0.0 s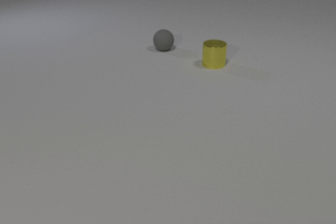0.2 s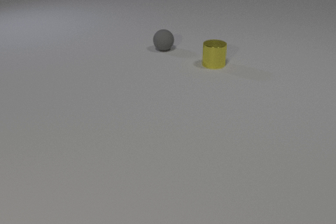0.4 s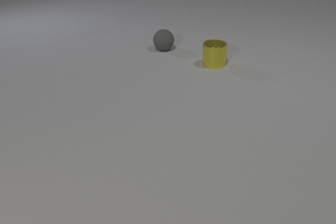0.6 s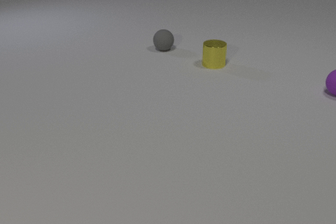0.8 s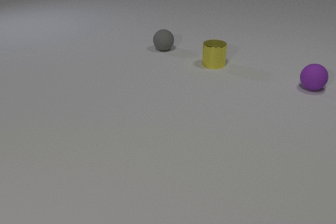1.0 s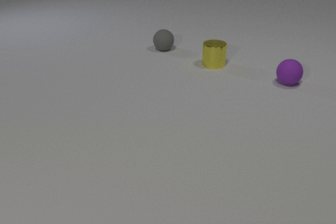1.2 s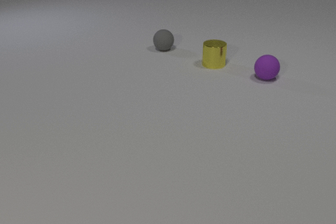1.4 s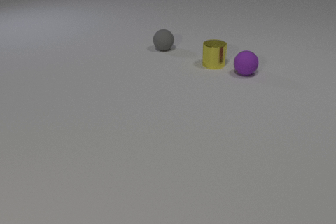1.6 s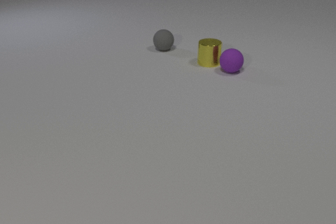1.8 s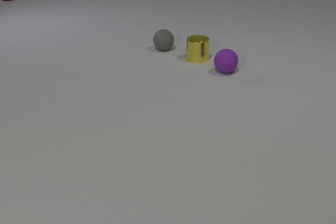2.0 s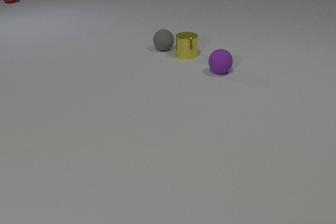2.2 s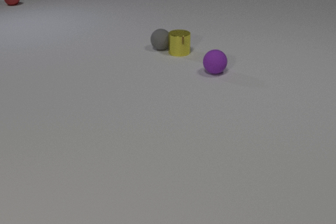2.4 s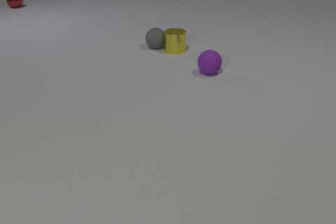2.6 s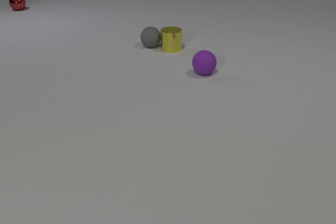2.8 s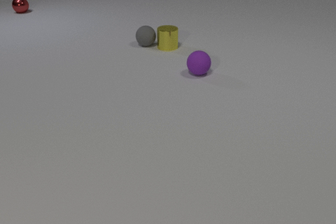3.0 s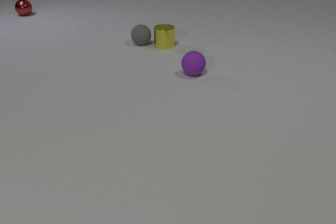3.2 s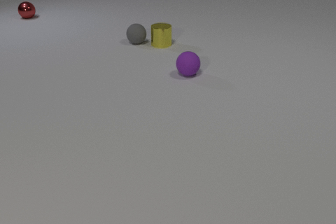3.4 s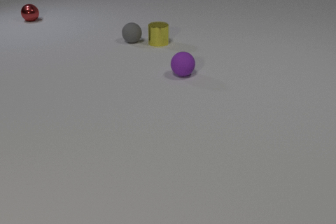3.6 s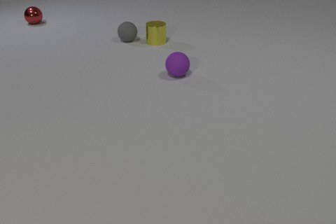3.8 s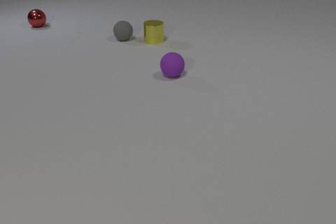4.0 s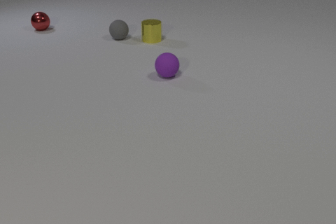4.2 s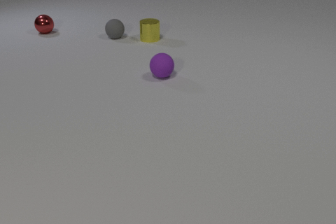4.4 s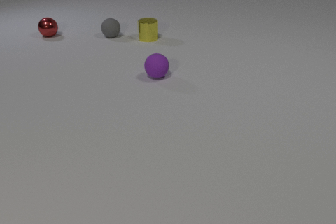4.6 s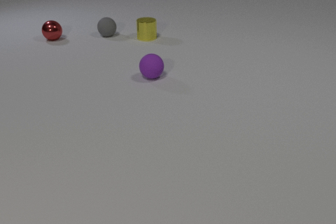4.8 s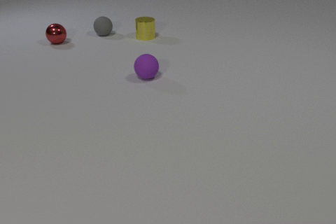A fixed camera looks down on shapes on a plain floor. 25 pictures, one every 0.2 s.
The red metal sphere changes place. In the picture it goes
toward the camera.
The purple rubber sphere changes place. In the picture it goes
to the left.
0.0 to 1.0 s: The purple rubber sphere comes in at the right edge, rolls to the left.
1.0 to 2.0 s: The purple rubber sphere rolls to the left. The yellow metal cylinder slides to the left and away from the camera. The red metal sphere comes in at the top edge, rolls toward the camera. The purple rubber sphere and the yellow metal cylinder collide.
2.0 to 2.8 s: The purple rubber sphere rolls to the left. The yellow metal cylinder slides away from the camera and to the left. The red metal sphere rolls toward the camera. The gray rubber sphere rolls to the left and away from the camera. The yellow metal cylinder and the gray rubber sphere collide.
2.8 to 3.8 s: The purple rubber sphere rolls to the left. The yellow metal cylinder slides away from the camera and to the left. The red metal sphere rolls toward the camera. The gray rubber sphere rolls to the left and away from the camera.
3.8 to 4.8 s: The purple rubber sphere rolls to the left. The yellow metal cylinder slides away from the camera and to the left. The red metal sphere rolls toward the camera. The gray rubber sphere rolls to the left and away from the camera.
What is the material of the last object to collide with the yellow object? rubber.
How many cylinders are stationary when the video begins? 1.
How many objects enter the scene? 2.
